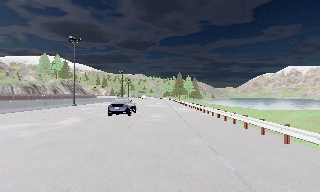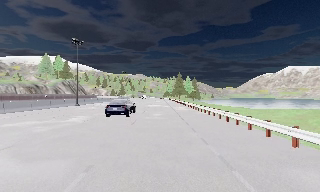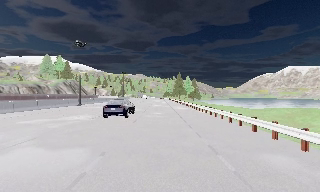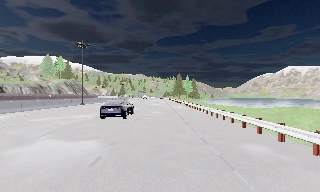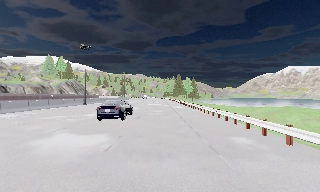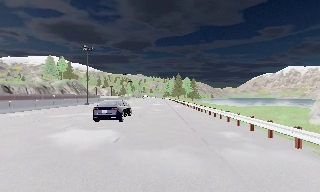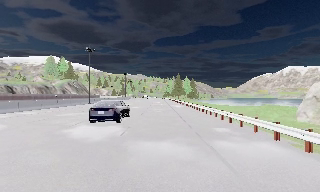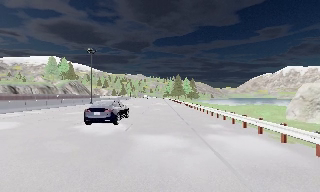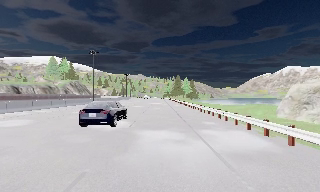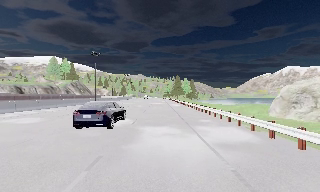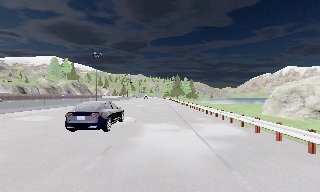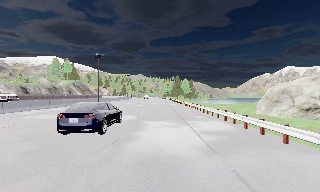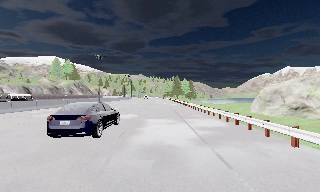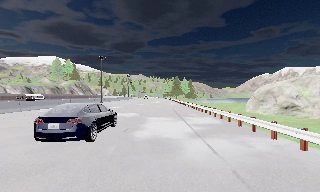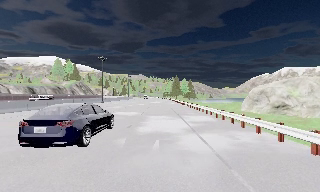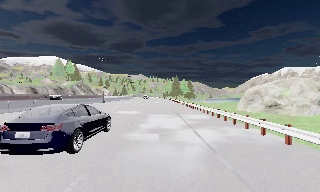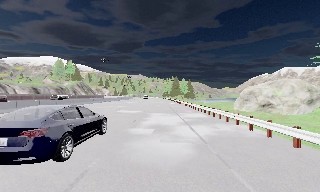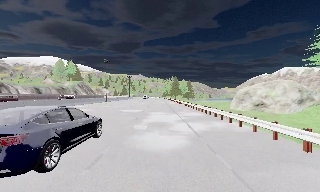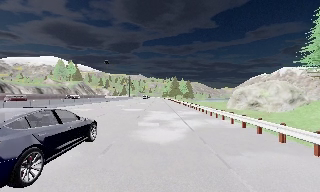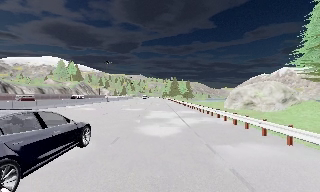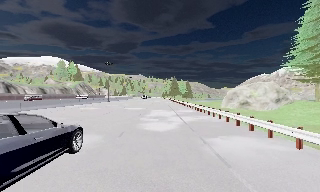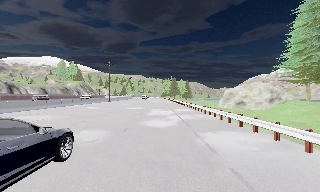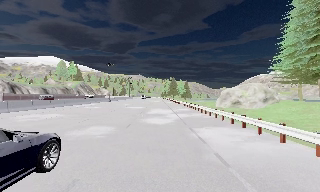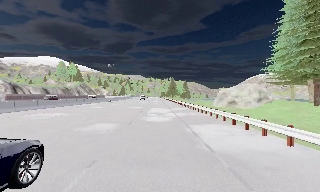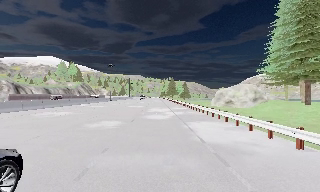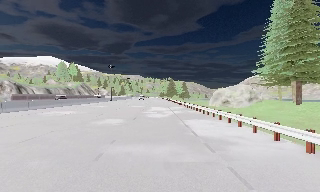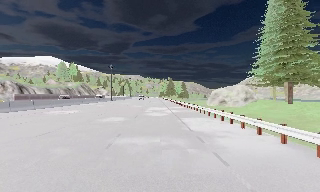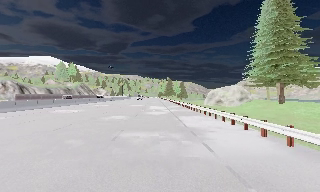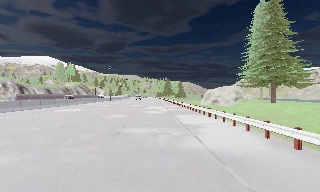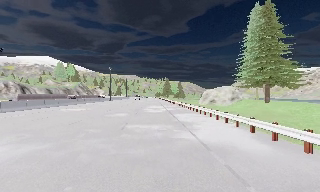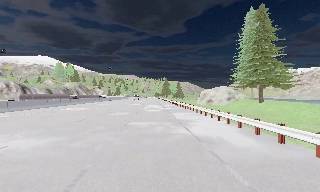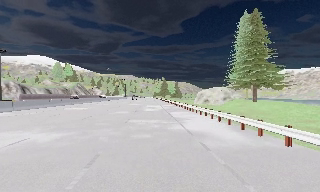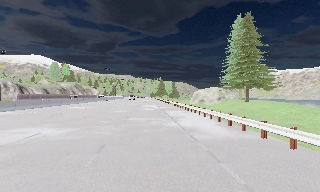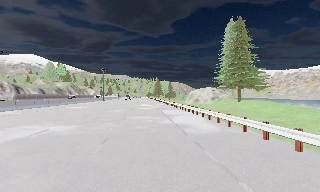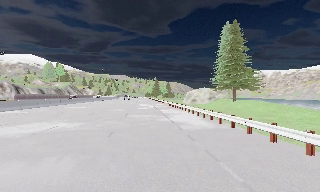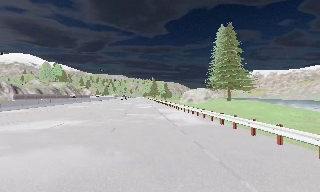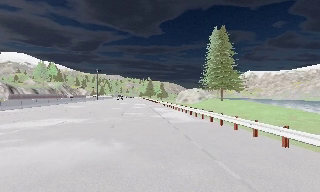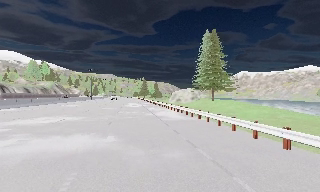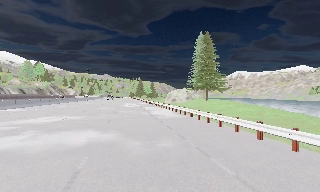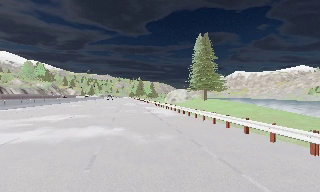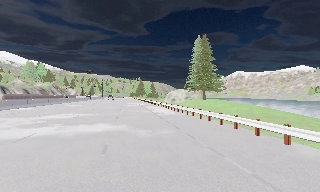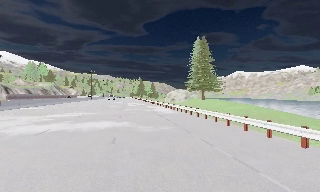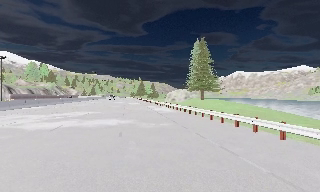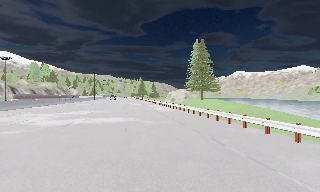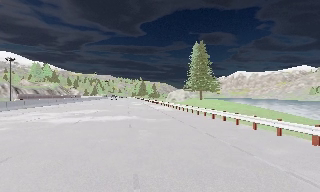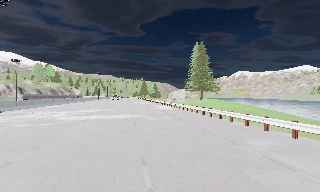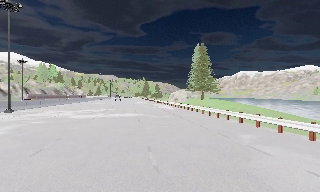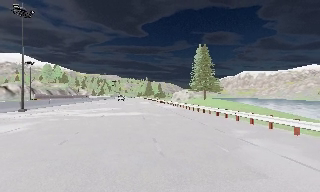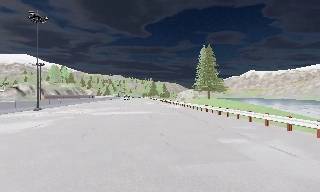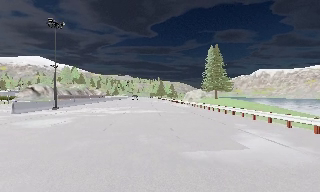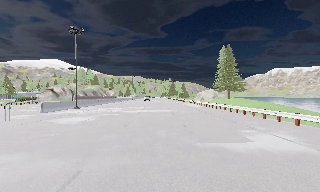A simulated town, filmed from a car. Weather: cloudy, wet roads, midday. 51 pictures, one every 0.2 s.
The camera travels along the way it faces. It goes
backward.
0.0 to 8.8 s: The camera swings to its right by about 10 degrees, and the scene slides to the left. It travels backward, about 45 m, so what stands in front gets smaller.
8.8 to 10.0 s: The camera swings to its left by about 10 degrees, and the scene slides to the right. It travels backward, about 6 m, so what stands in front gets smaller.
The film runs backward here.
